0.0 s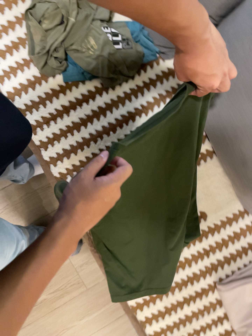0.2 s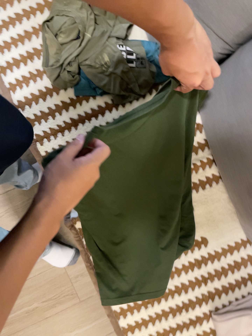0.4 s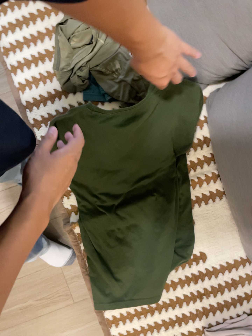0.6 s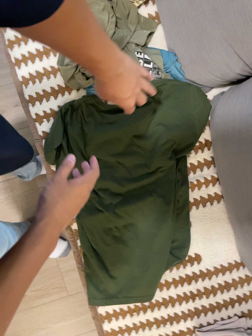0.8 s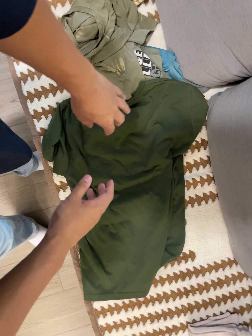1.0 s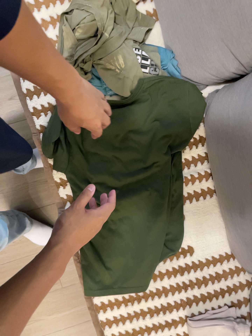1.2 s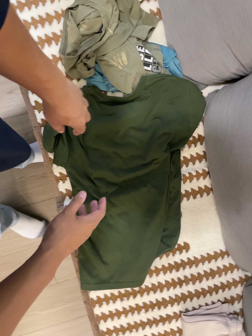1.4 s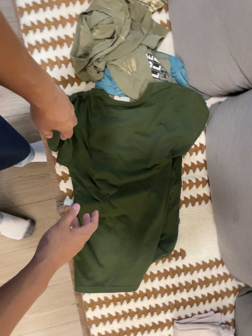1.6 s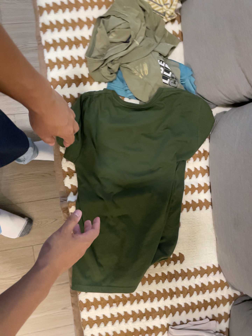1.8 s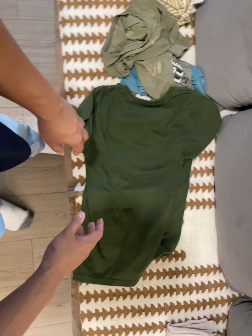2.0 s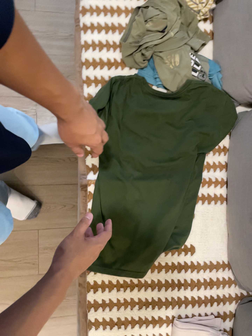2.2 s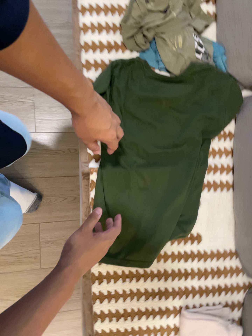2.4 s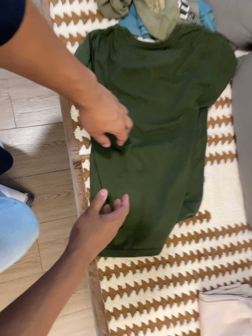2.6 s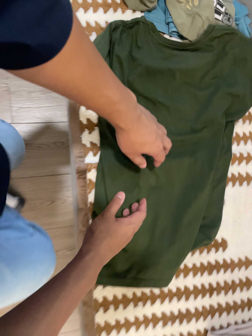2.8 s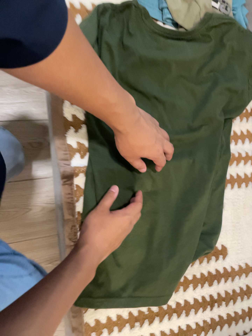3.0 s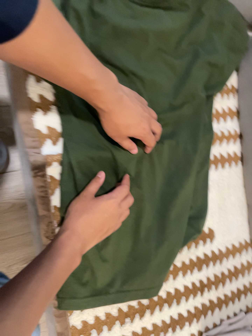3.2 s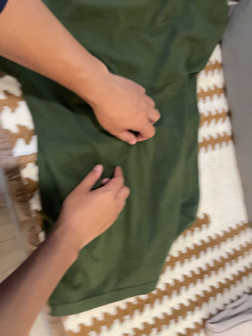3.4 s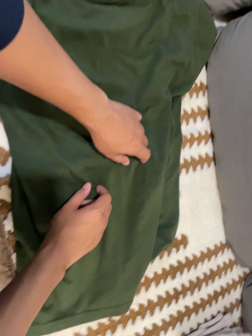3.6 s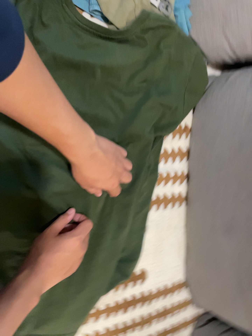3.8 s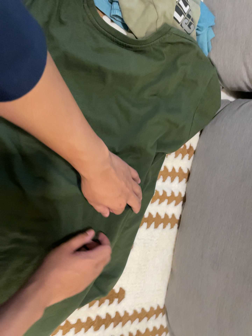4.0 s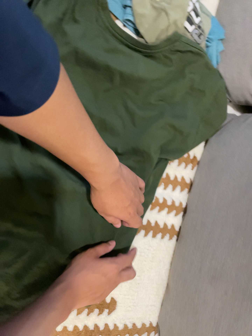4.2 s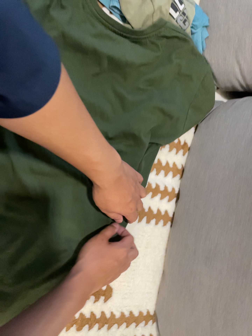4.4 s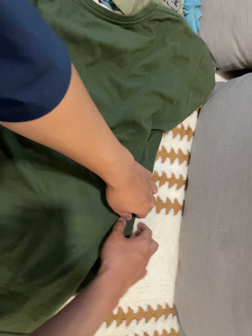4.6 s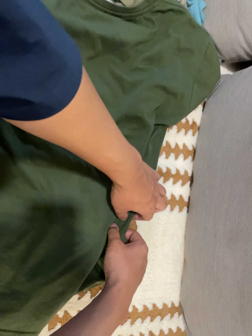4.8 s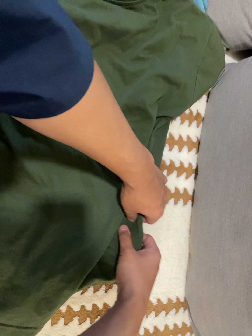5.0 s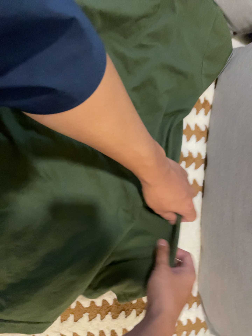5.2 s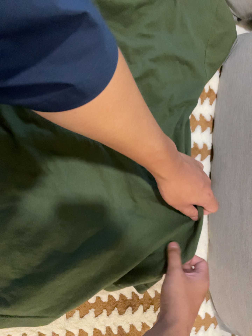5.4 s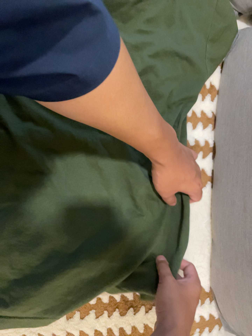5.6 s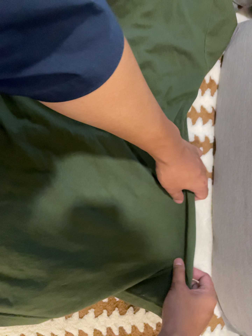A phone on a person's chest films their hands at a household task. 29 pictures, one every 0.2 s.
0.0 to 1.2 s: The camera travels toward the top of its view, about 8 cm, so close, fixed things drift downward. It rolls about its line of sight by about 15 degrees, and the scene rotates clockwise.
1.2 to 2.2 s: The camera travels toward the bottom of its view and to its left, about 26 cm. Its aim tips toward the top of its view by about 10 degrees. It rolls about its line of sight by about 10 degrees, and the scene rotates clockwise.
2.2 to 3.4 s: The camera pans to its right by about 15 degrees. It travels forward, about 34 cm, so what stands in front looms larger. It rolls about its line of sight by about 10 degrees, and the scene rotates counterclockwise.
3.4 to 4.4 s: The camera travels toward the bottom of its view and to its right, about 9 cm. Its aim tips toward the top of its view by about 10 degrees. It rolls about its line of sight by about 15 degrees, and the scene rotates clockwise.
4.4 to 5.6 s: The camera travels forward, about 9 cm, so what stands in front looms larger.
The film runs forward here.
